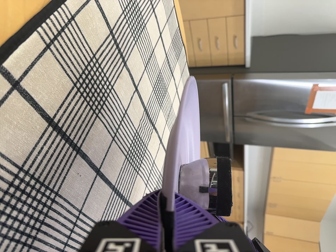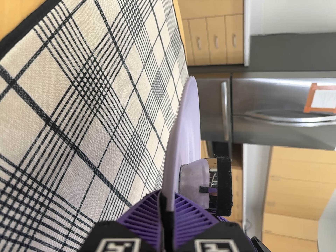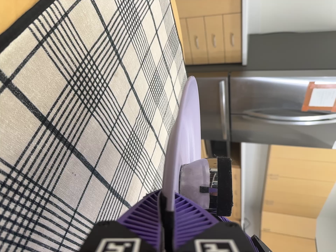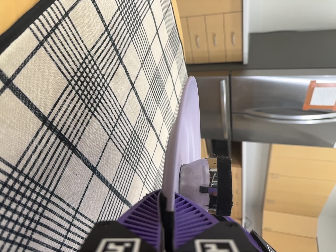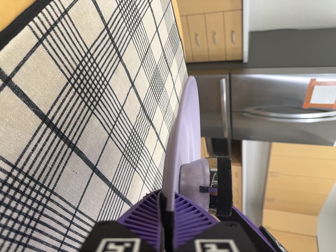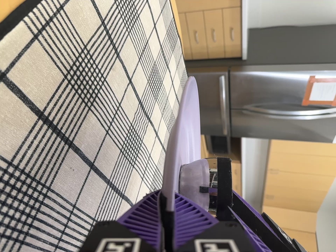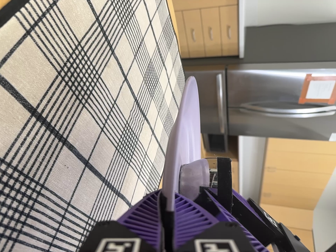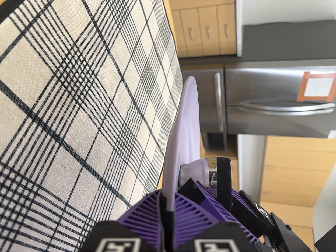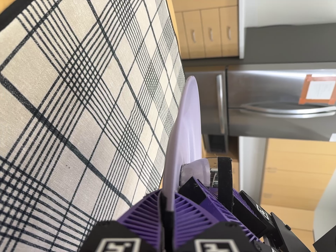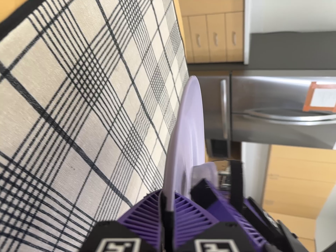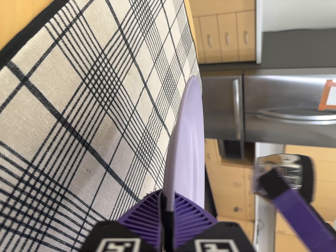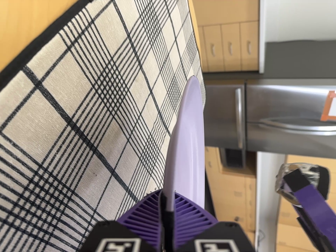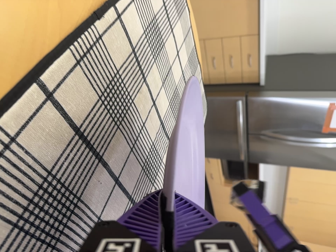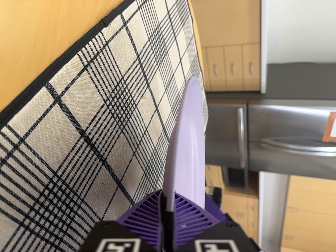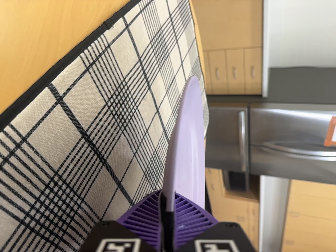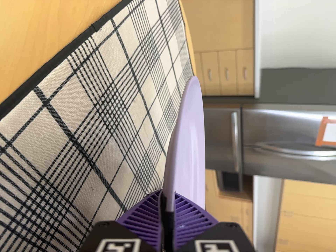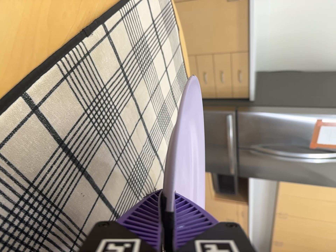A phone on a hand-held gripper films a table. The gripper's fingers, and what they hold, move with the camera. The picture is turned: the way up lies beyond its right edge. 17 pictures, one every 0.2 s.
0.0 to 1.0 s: The camera keeps its place and its aim.
1.0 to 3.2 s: The camera's aim tips toward the top of its view by about 10 degrees, and the scene shifts downward.
The film runs forward here.
